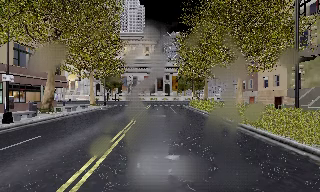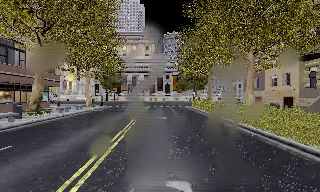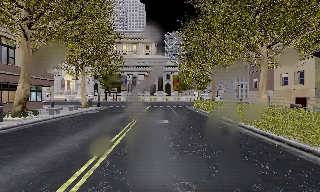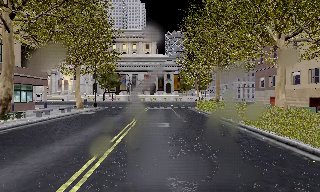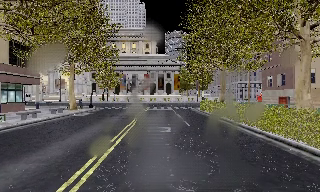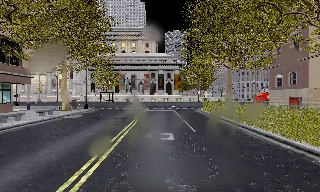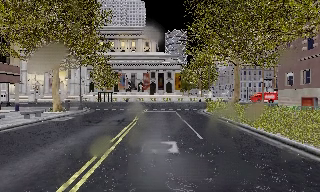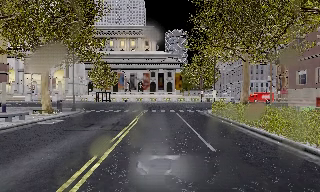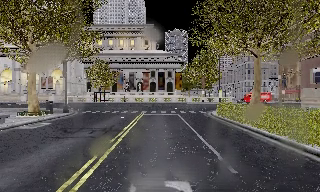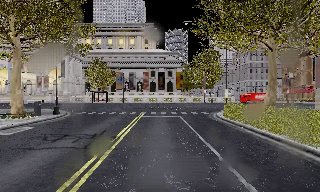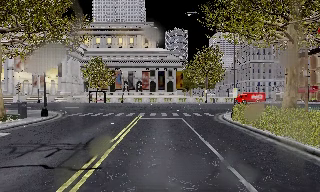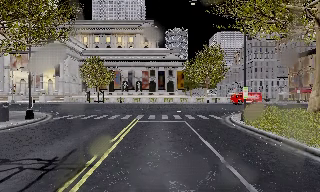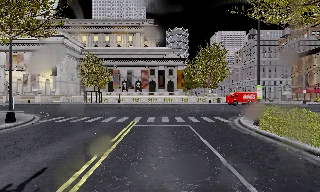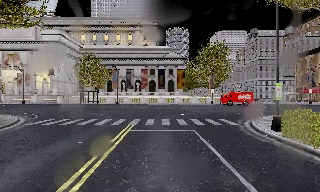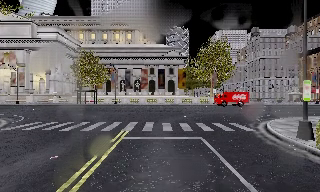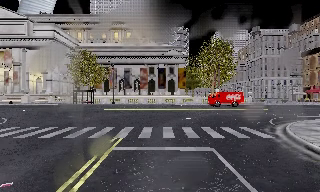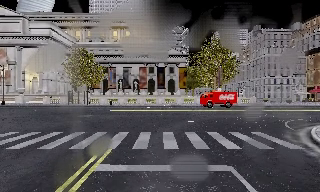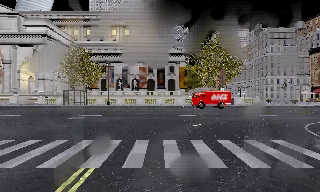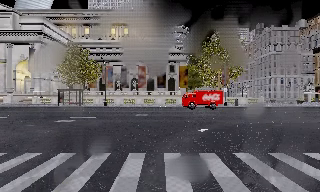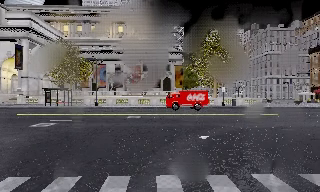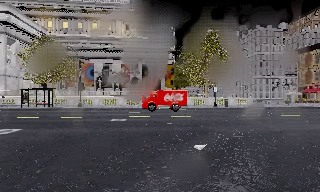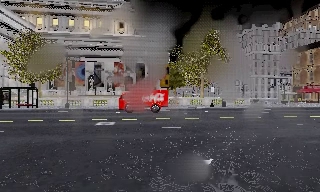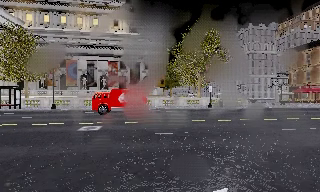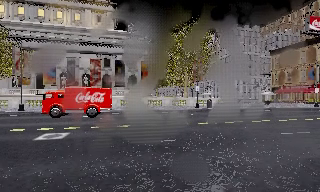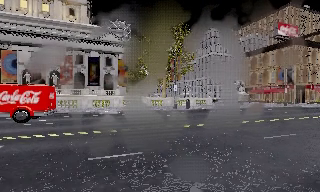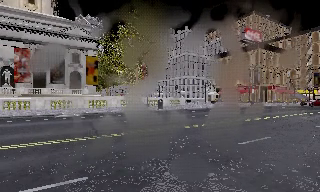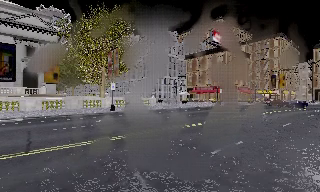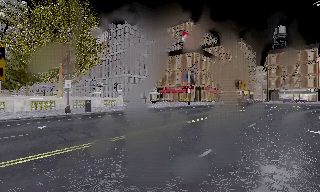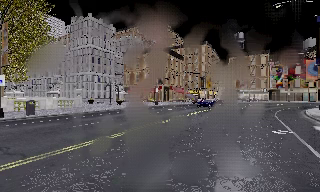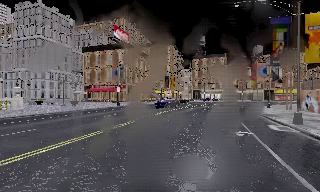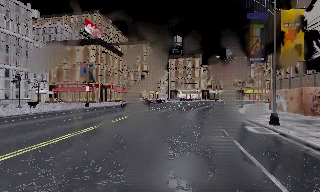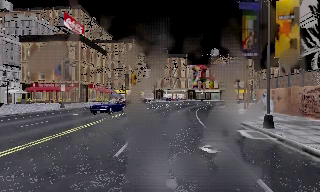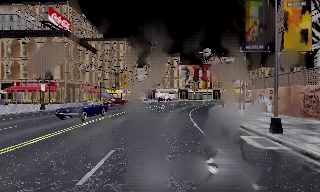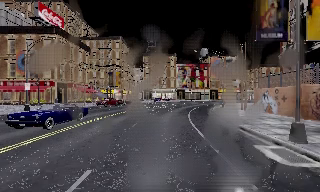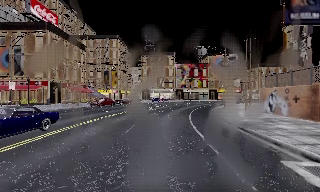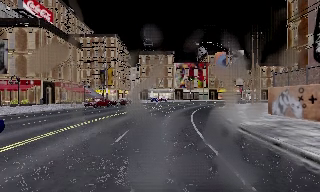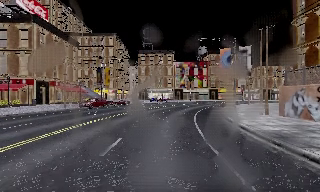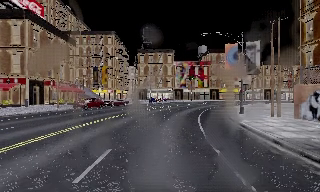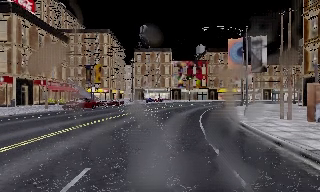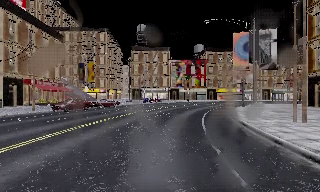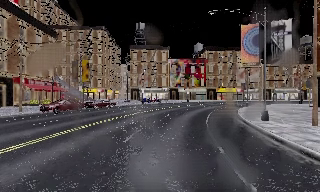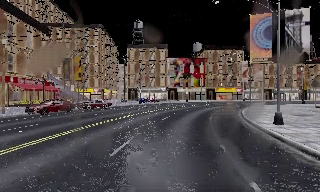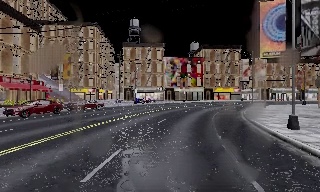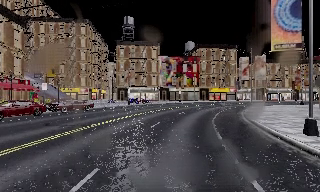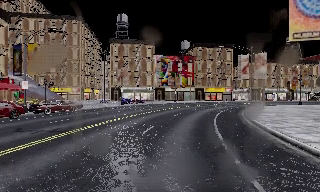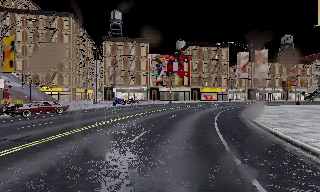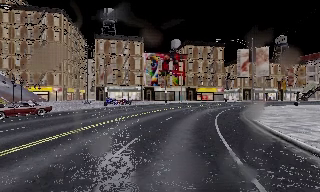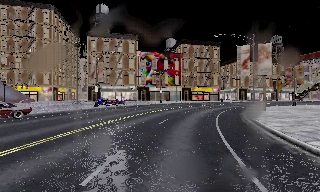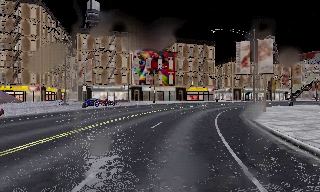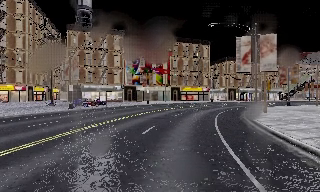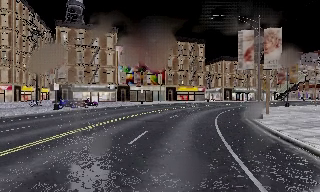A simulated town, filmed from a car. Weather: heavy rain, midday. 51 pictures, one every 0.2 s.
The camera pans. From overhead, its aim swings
clockwise.
The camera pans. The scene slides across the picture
to the left.
0.0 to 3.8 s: The camera travels forward, about 25 m, so what stands in front looms larger.
3.8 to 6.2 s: The camera pans to its right, which is clockwise from overhead, by about 85 degrees. It travels forward, about 17 m.
6.2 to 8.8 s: The scene slides to the left, as the camera pans about 10 degrees to its right. It travels forward, about 19 m, so what stands in front looms larger.
8.8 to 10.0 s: The camera pans to its right, which is clockwise from overhead, by about 10 degrees. It travels forward, about 9 m, so what stands in front looms larger.
The film runs forward here.
